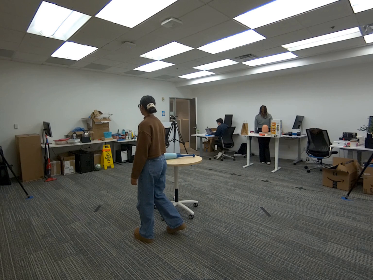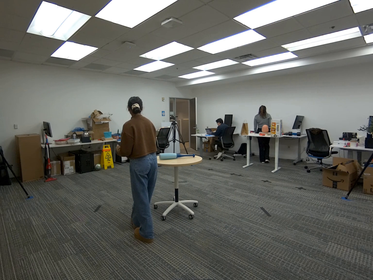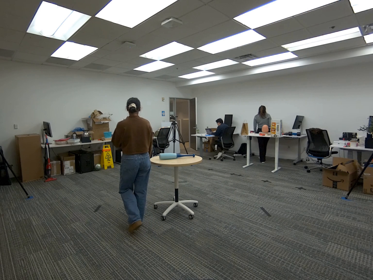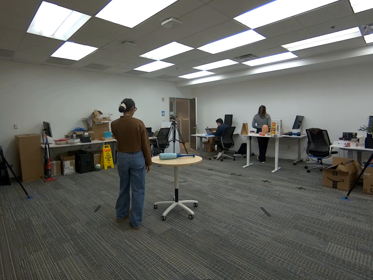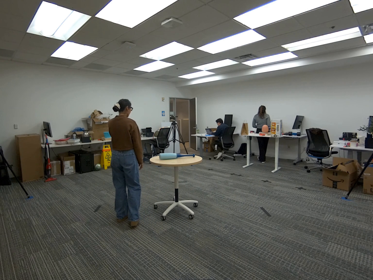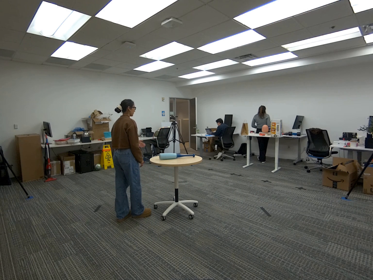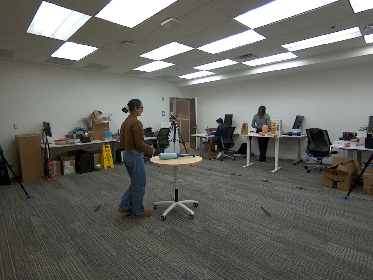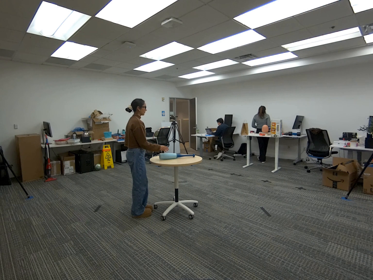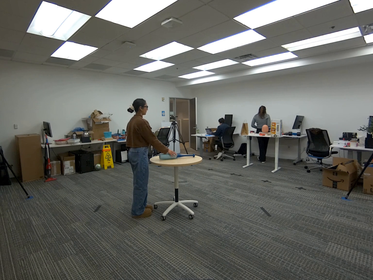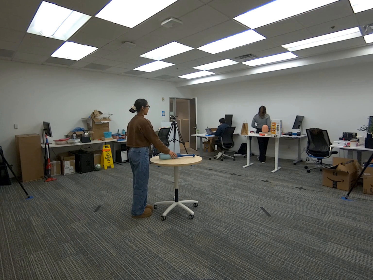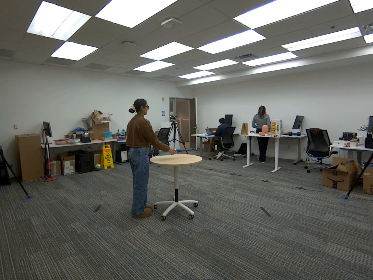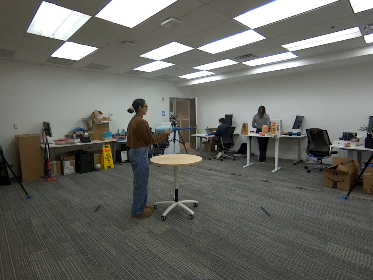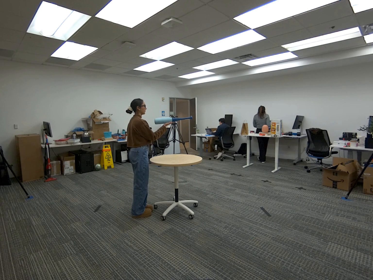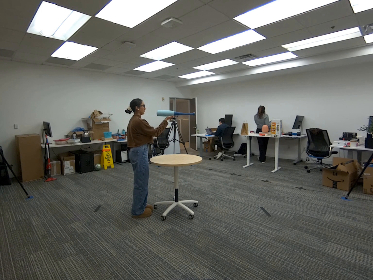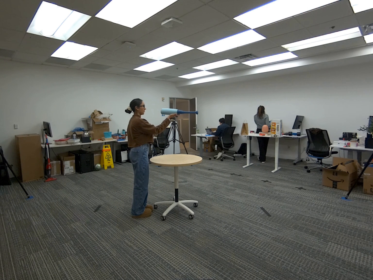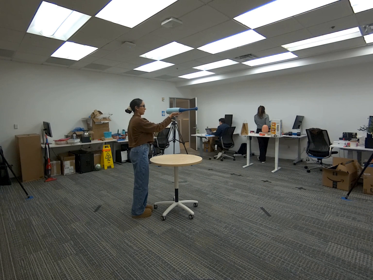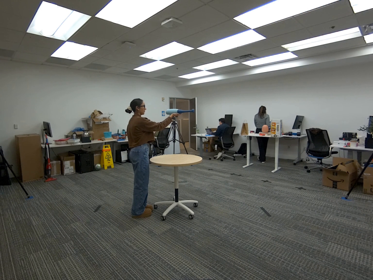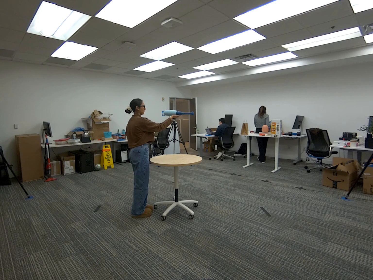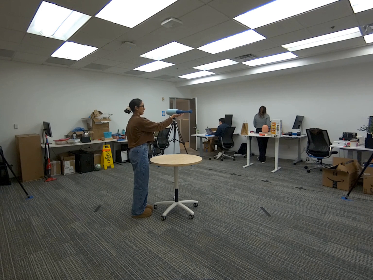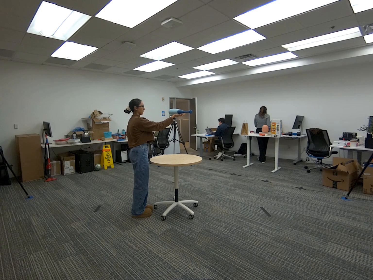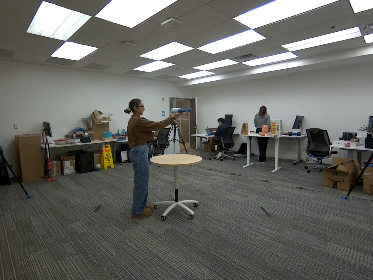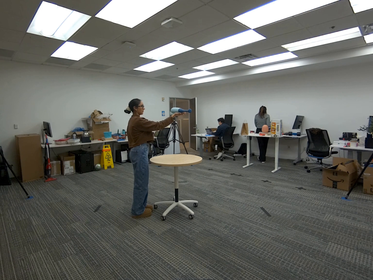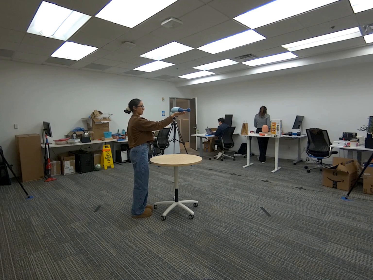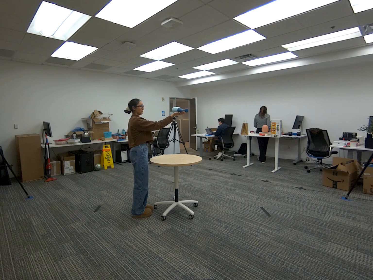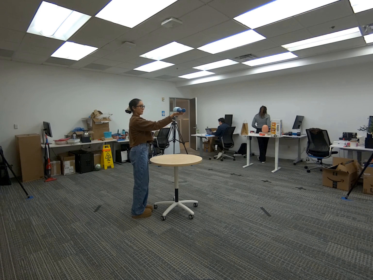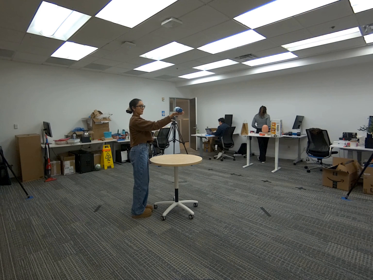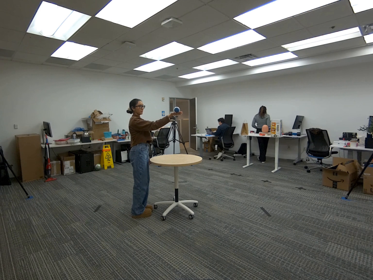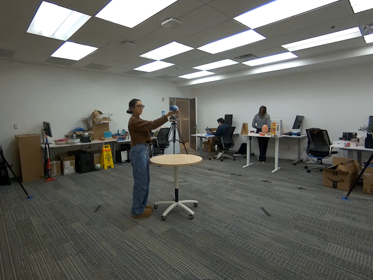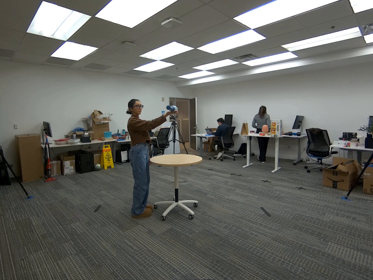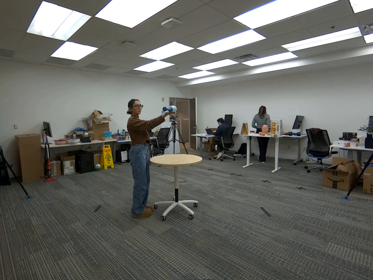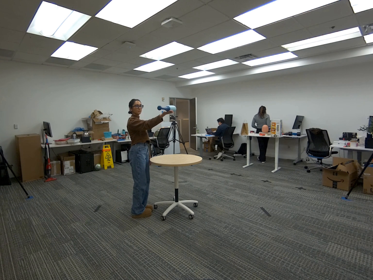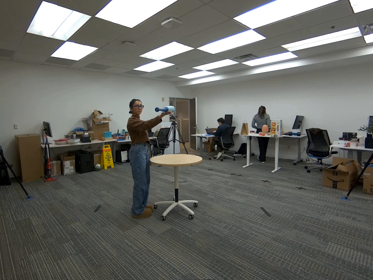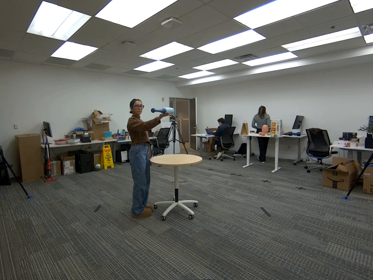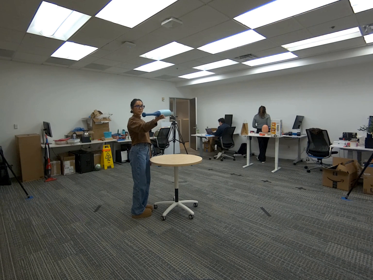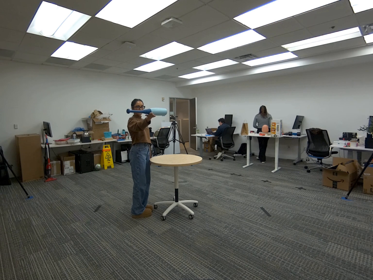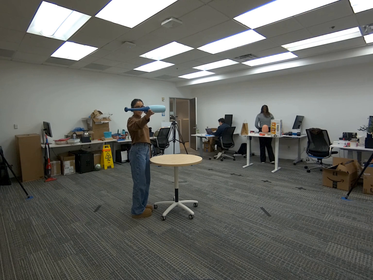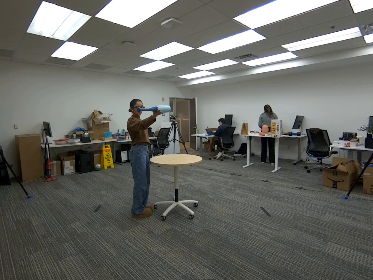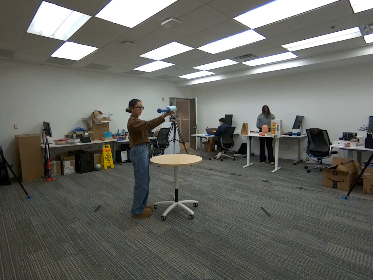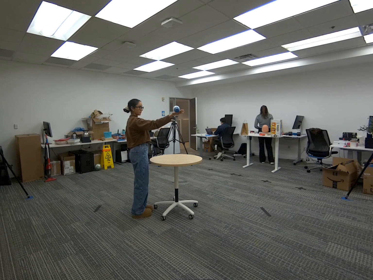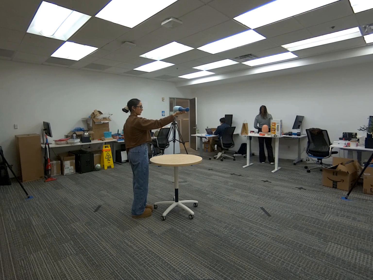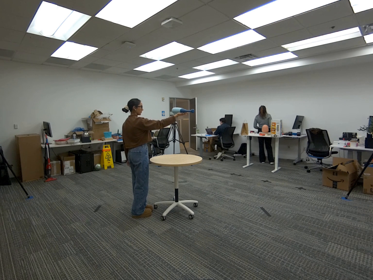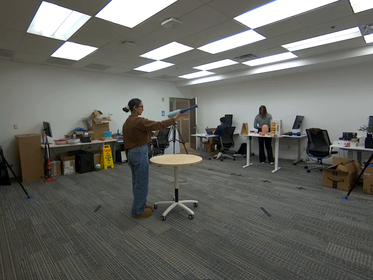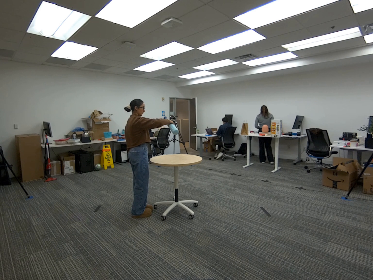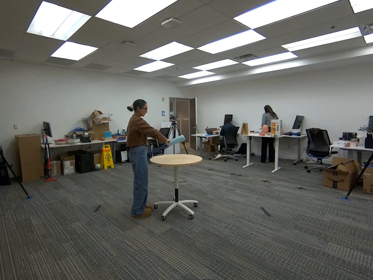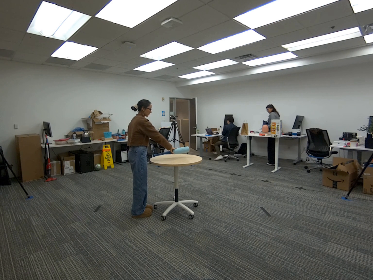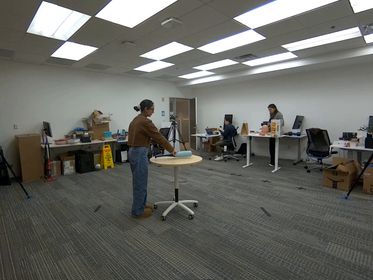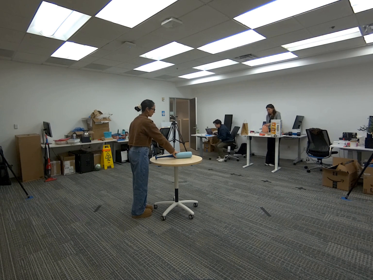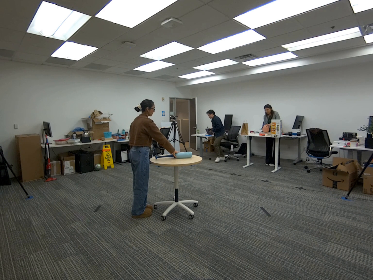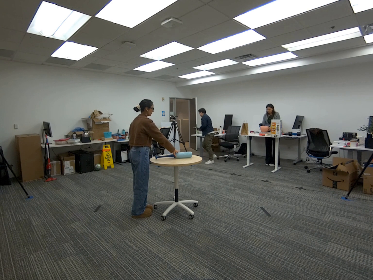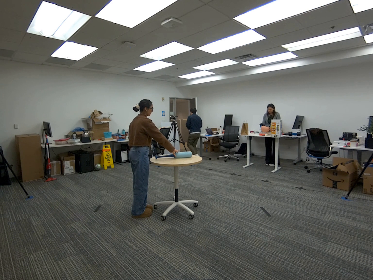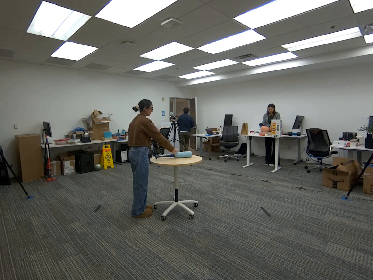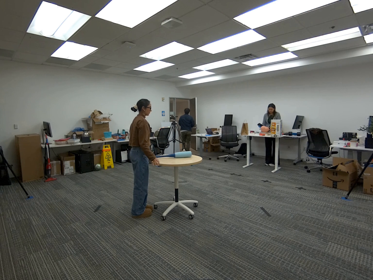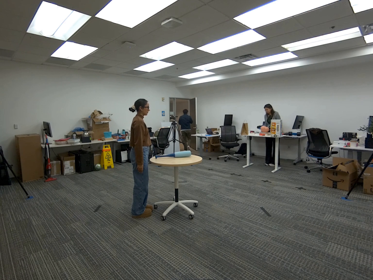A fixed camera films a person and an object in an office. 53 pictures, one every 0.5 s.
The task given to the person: Walk over to the baseball bat on the round table and pick up the baseball bat using one hand and proceed to balance the bat on your palm. Place the bat down on the round table when complete.
